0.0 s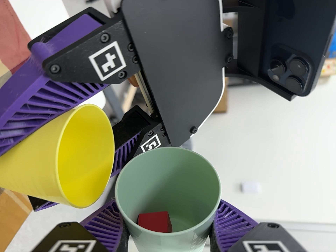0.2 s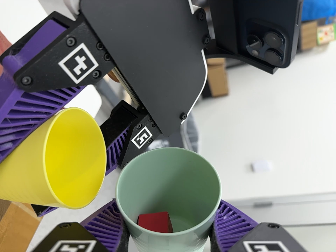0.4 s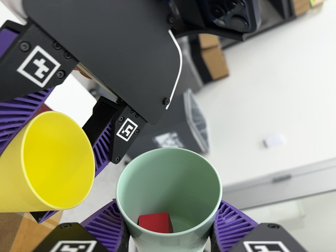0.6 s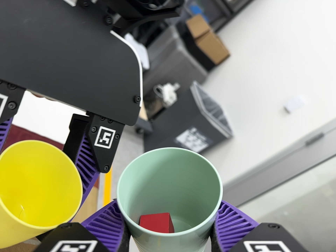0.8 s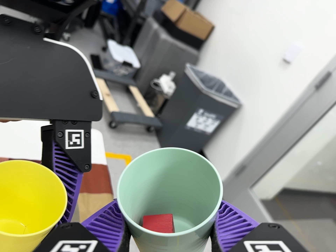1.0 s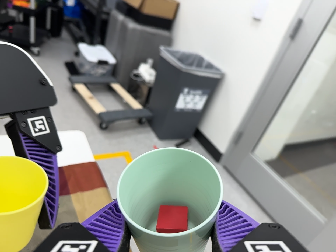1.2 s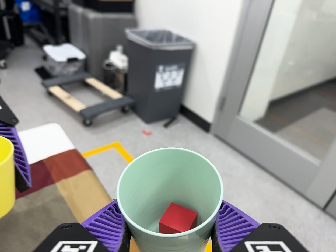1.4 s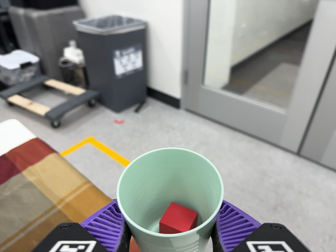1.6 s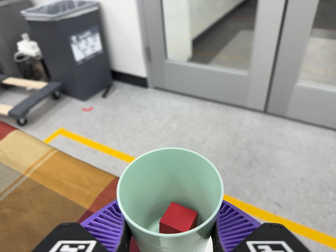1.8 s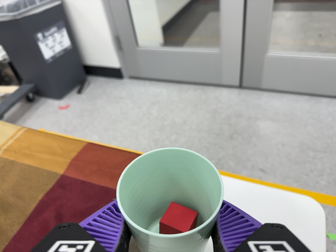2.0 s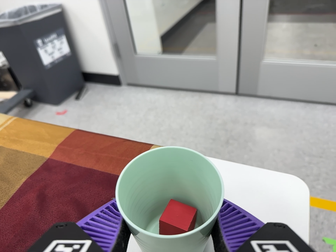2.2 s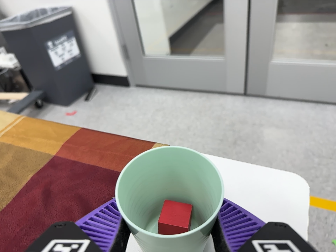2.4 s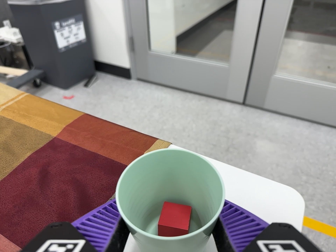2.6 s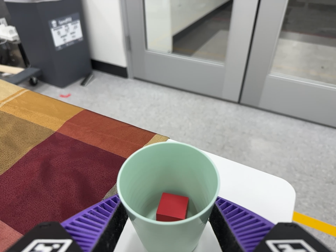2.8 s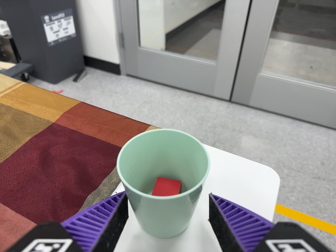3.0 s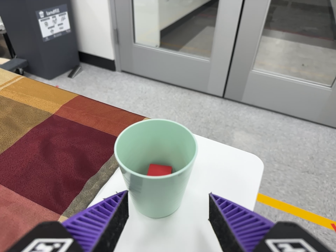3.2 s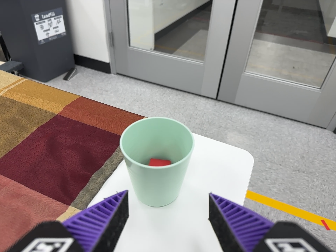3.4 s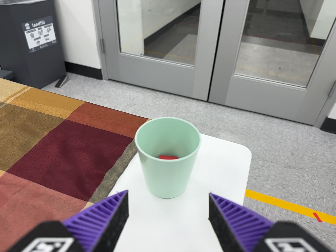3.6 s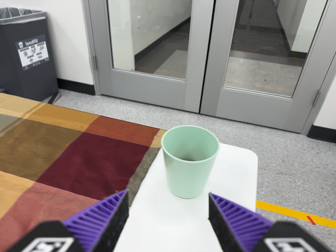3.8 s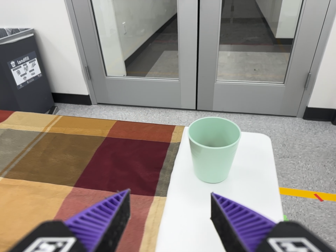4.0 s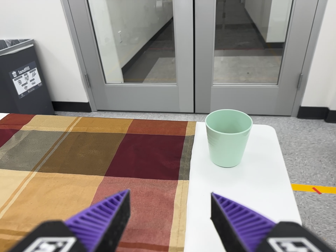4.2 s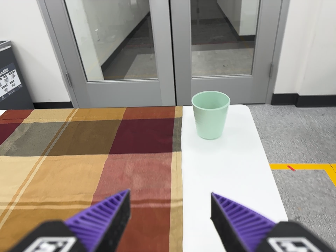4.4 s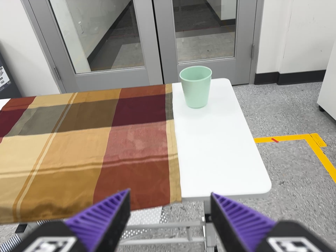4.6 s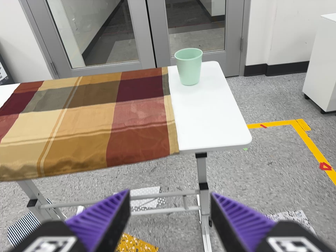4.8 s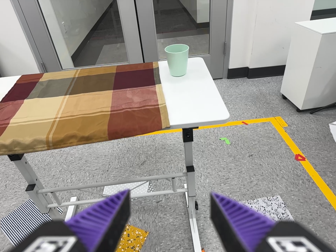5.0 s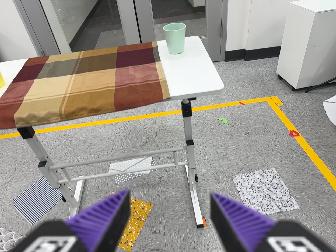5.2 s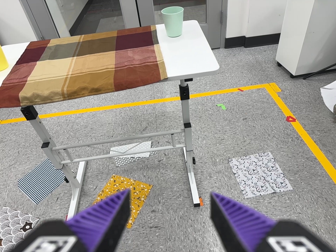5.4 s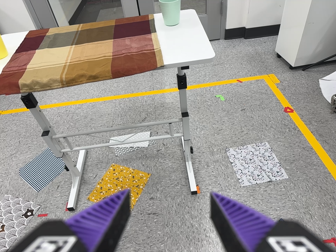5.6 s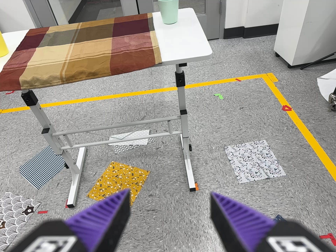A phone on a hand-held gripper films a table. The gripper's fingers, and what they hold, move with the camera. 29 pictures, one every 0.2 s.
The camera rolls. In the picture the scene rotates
counterclockwise.
0.0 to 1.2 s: The camera travels to its right and toward the bottom of its view, about 22 cm, so close, fixed things drift to the left. Its aim tips toward the bottom of its view by about 10 degrees, and the scene shifts upward. It rolls about its line of sight by about 80 degrees, and the scene rotates counterclockwise.
1.2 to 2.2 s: The camera swings to its right by about 10 degrees, and the scene slides to the left. It travels toward the bottom of its view and to its right, about 24 cm, so close, fixed things drift upward. It rolls about its line of sight by about 30 degrees, and the scene rotates counterclockwise.
2.2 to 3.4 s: The camera travels backward, about 12 cm, so what stands in front gets smaller.
3.4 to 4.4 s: The camera pans to its right by about 10 degrees. It travels backward, to its left and toward the bottom of its view, about 32 cm, so what stands in front gets smaller. It rolls about its line of sight by about 20 degrees, and the scene rotates counterclockwise.
4.4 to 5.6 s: The camera travels backward and toward the bottom of its view, about 38 cm, so what stands in front gets smaller.
The film runs backward here.
